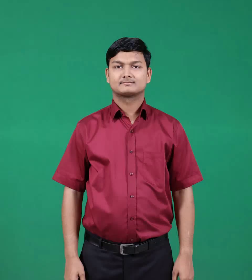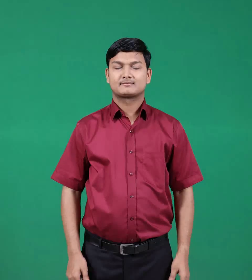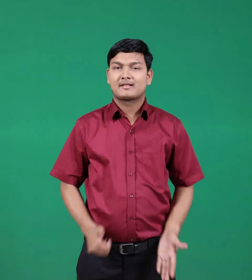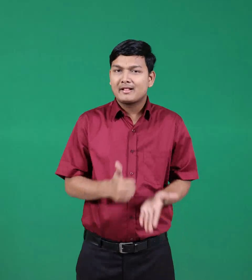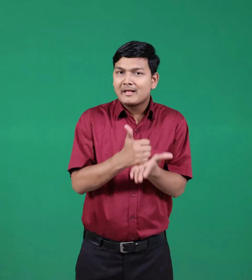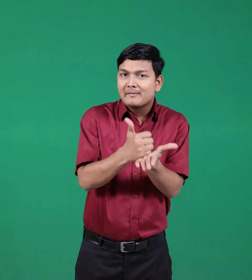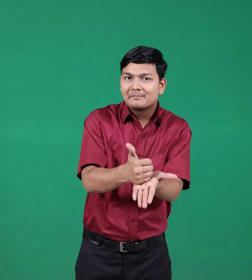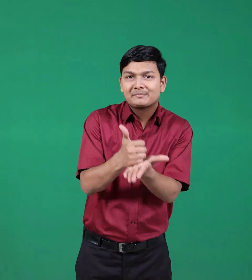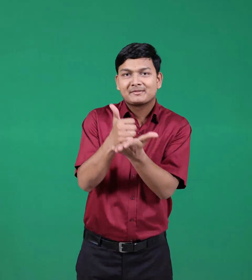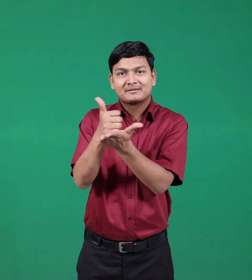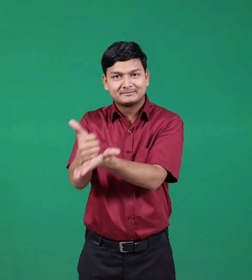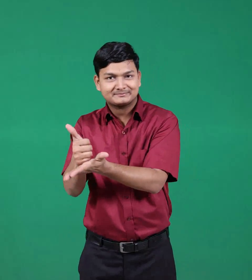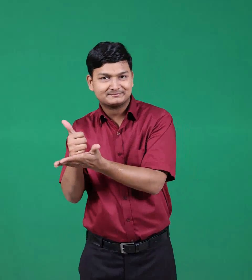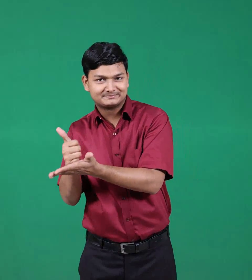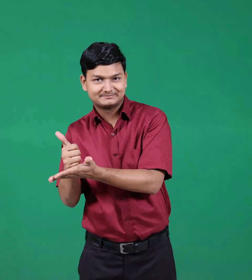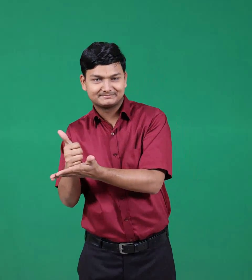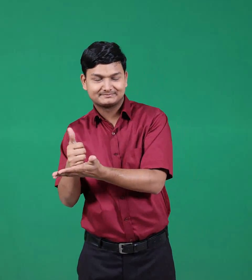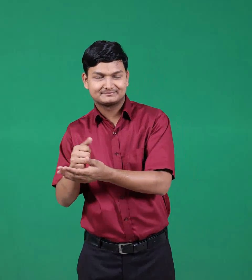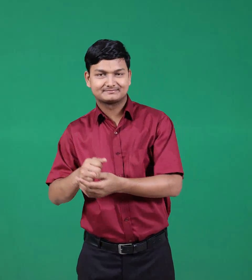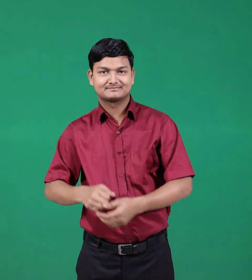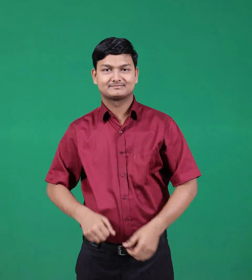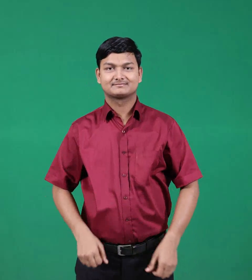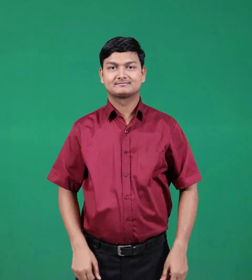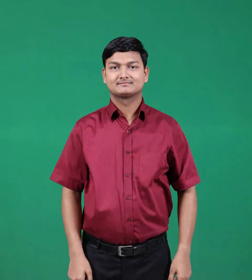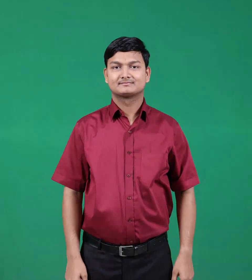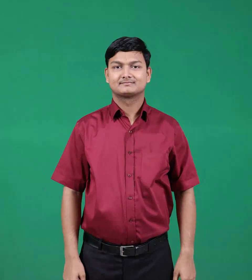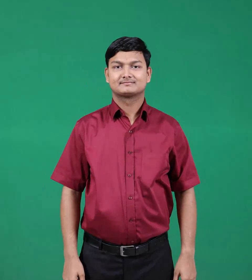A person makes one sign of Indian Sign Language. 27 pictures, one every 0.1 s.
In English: help
